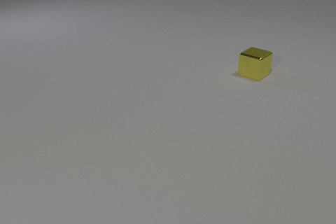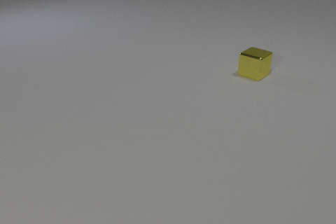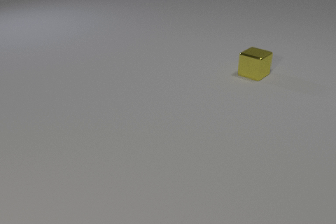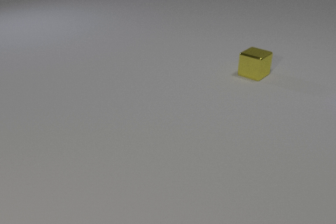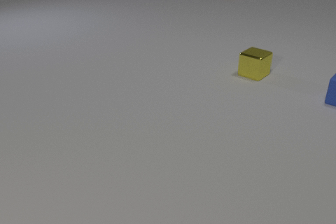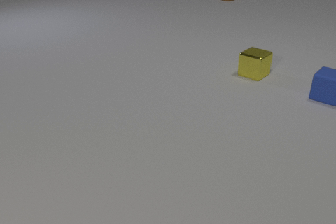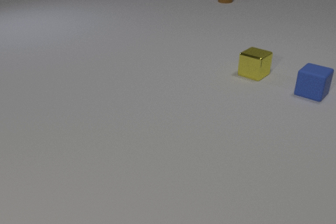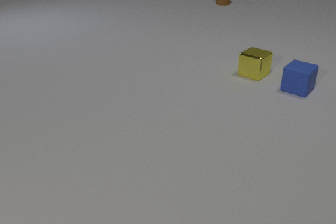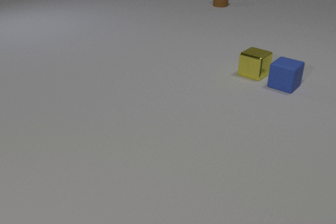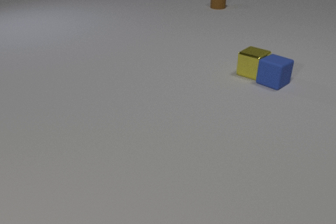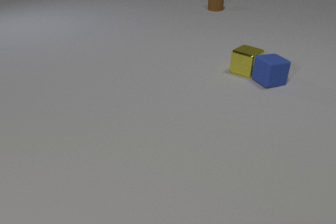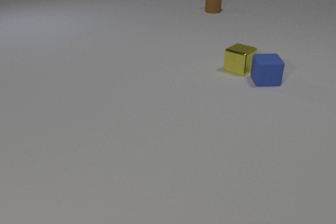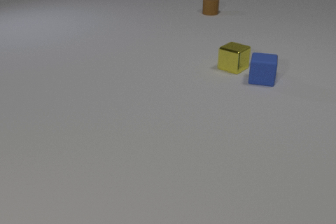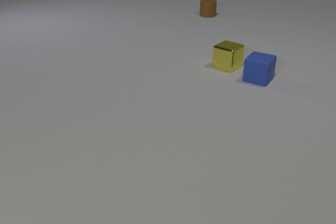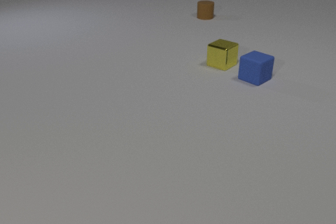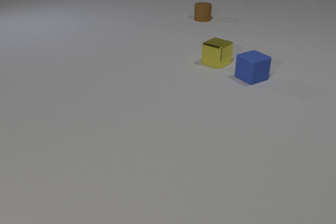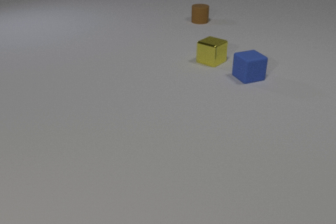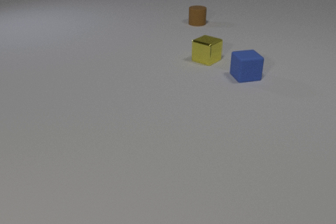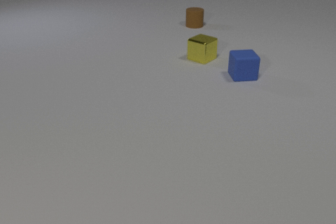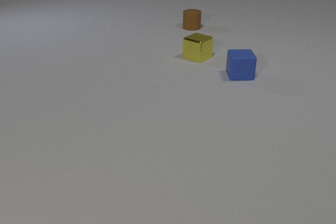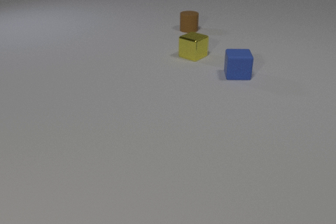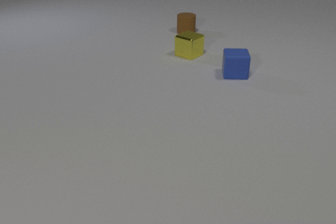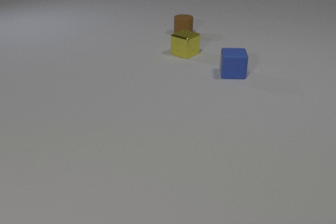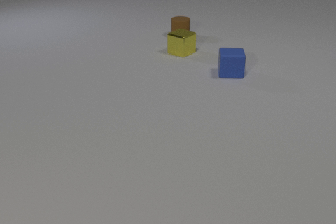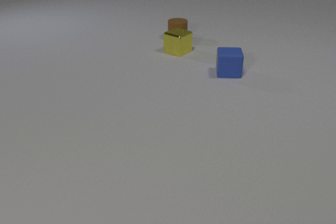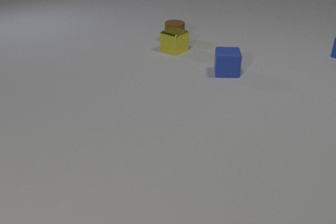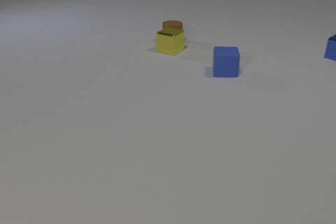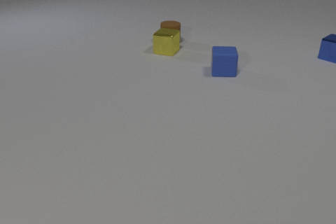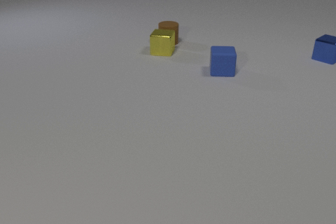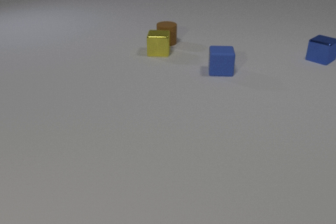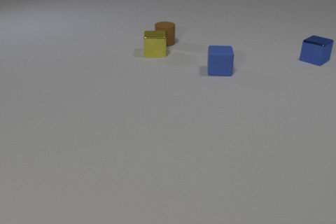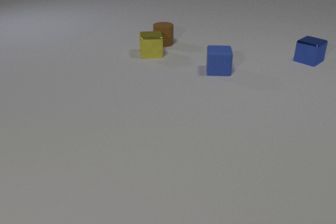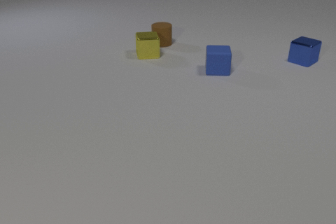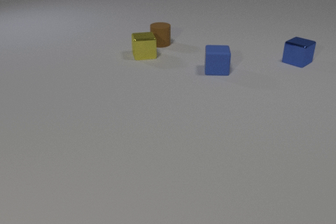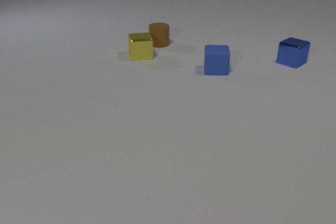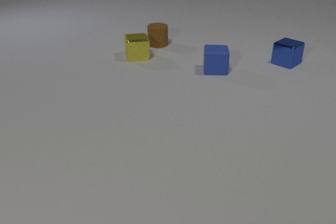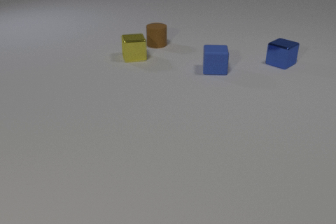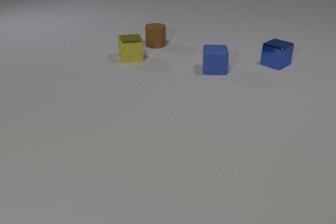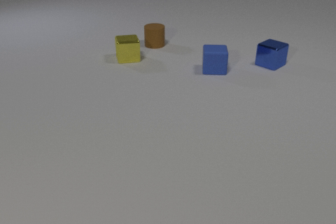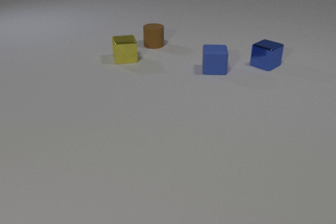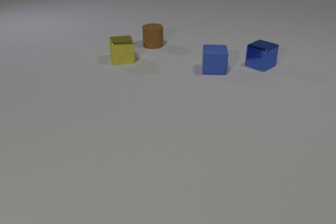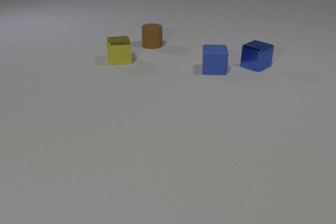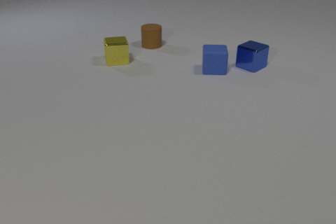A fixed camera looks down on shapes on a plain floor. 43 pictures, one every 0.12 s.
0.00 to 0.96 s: The blue rubber cube comes in at the right edge, slides to the left. The brown rubber cylinder comes in at the top edge, slides toward the camera.
0.96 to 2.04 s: The blue rubber cube slides to the left, spins so that its near face slides to the left, clockwise seen from above. The yellow metal cube slides to the left and away from the camera. The brown rubber cylinder slides toward the camera. The blue rubber cube and the yellow metal cube collide.
2.04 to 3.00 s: The blue rubber cube slides to the left. The yellow metal cube slides to the left and away from the camera. The blue metal cube comes in at the right edge. The brown rubber cylinder slides toward the camera and to the left.
3.00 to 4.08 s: The blue rubber cube slides to the left. The yellow metal cube slides to the left and toward the camera, spins so that its near face slides to the right, counterclockwise seen from above. The blue metal cube slides to the left and toward the camera. The brown rubber cylinder slides to the left and toward the camera. The yellow metal cube and the brown rubber cylinder collide.
4.08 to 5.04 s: The yellow metal cube slides to the left and toward the camera. The blue metal cube slides to the left and toward the camera. The brown rubber cylinder slides to the left.
How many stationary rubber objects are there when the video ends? 1.
Are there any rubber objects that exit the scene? no.
How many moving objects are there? 4.
